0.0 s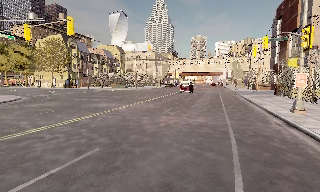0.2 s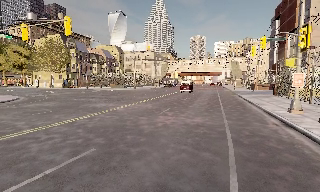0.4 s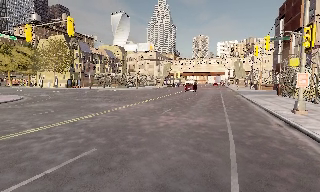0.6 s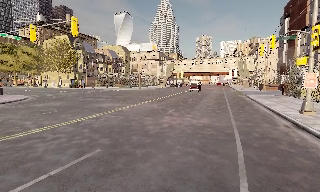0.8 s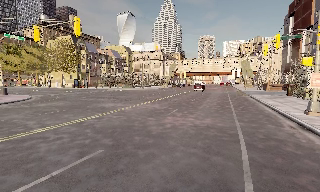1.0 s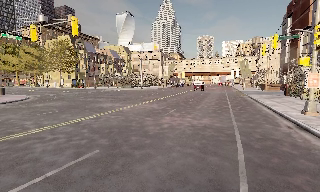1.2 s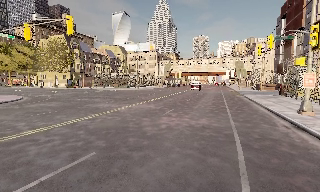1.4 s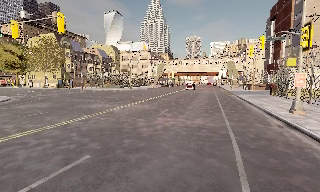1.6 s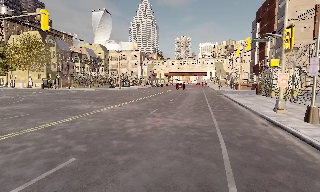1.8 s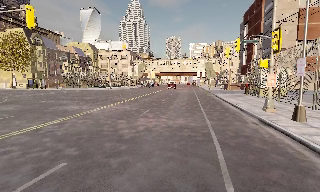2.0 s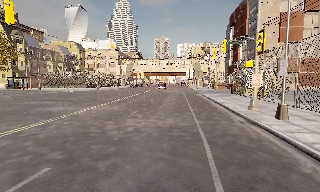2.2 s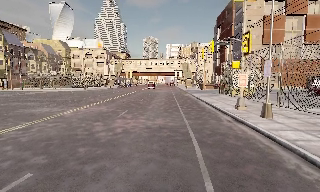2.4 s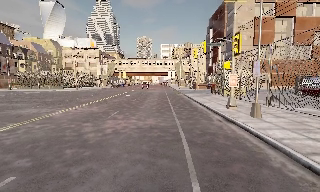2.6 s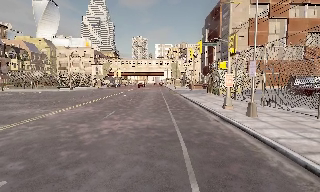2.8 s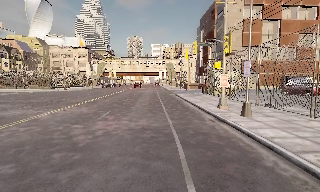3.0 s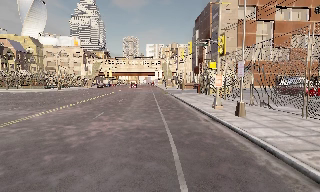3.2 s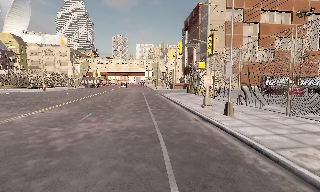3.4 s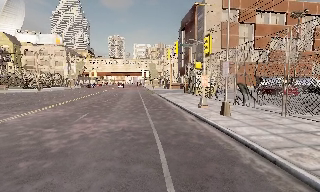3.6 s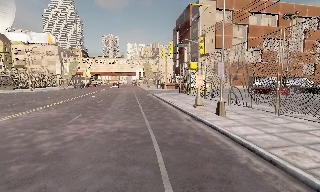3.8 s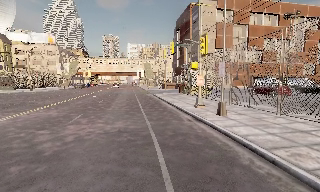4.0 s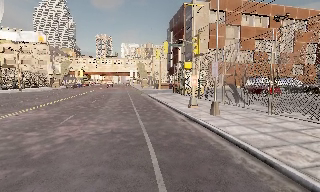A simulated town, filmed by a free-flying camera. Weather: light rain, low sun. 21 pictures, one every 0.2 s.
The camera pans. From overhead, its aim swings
clockwise.
The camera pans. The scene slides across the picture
to the left.
0.0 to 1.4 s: The camera shifts only a little, or ends up much as it began.
1.4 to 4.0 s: The camera pans to its right, which is clockwise from overhead, by about 30 degrees. It travels forward, about 0.5 m.
The film runs forward here.
